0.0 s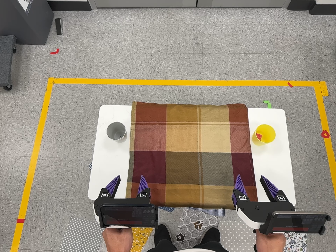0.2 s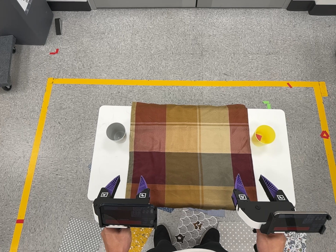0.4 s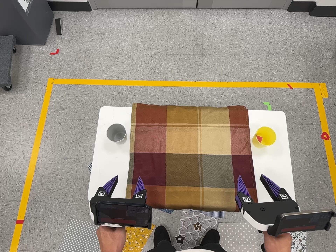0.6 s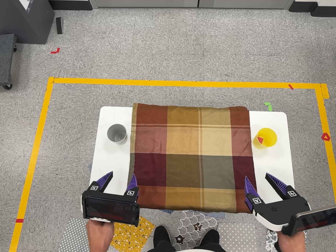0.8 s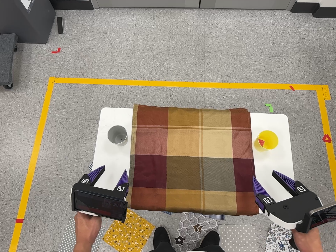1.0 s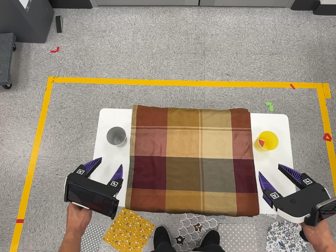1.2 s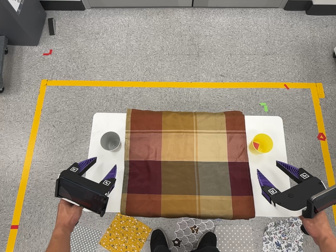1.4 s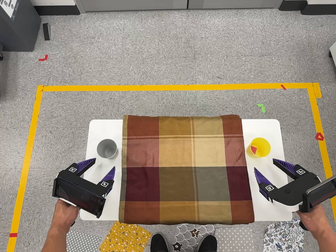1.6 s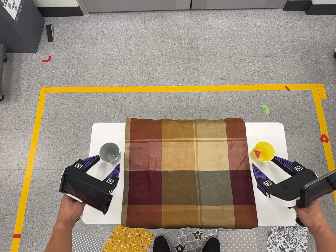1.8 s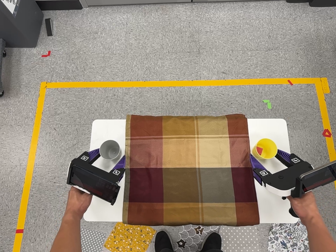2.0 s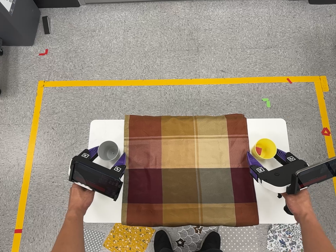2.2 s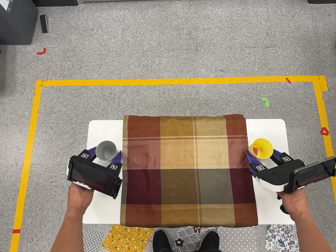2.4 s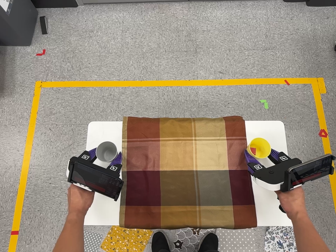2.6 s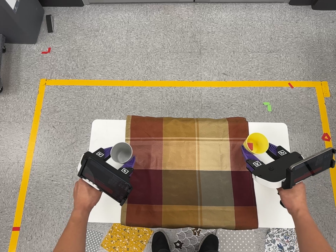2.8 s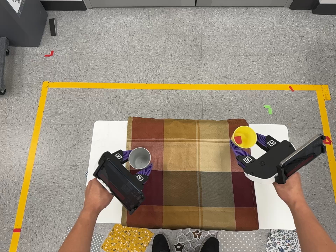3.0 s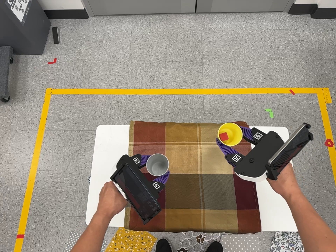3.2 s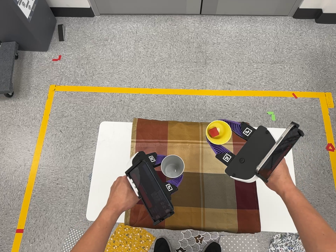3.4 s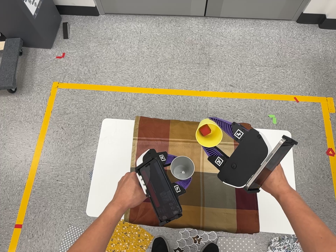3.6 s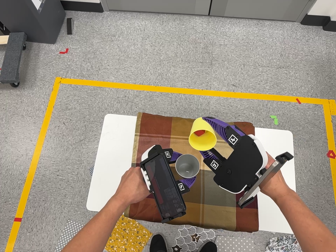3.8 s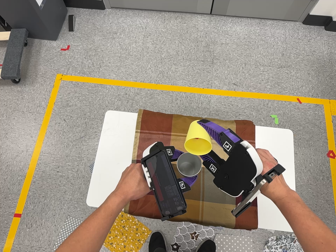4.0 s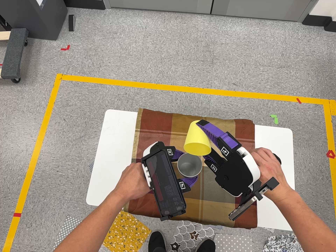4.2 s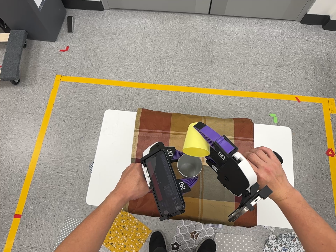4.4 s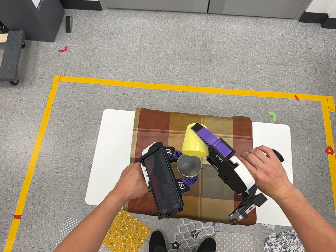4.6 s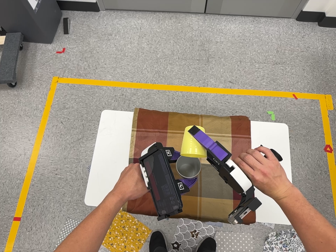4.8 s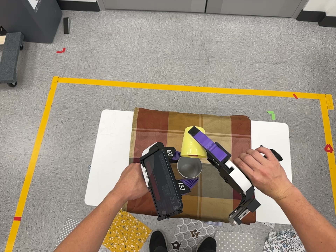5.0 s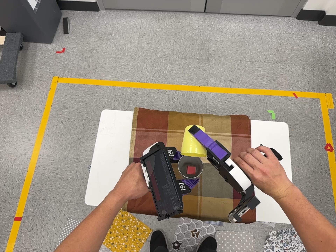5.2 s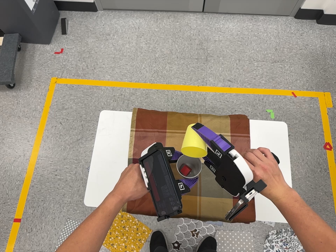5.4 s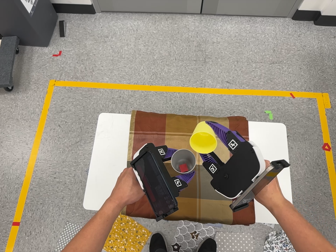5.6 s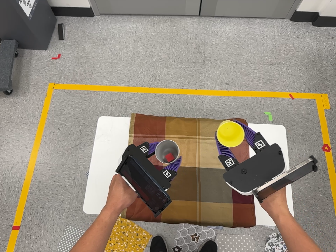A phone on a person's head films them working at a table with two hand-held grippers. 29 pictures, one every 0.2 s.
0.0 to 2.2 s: The camera travels toward the top of its view and forward, about 14 cm, so close, fixed things drift downward.
2.2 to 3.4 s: The camera travels toward the bottom of its view and backward, about 7 cm.
3.4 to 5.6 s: The camera shifts only a little, or ends up much as it began.
The film runs forward here.
